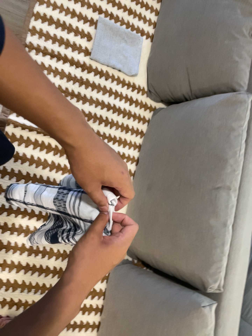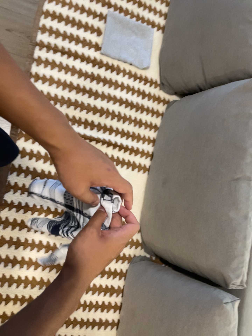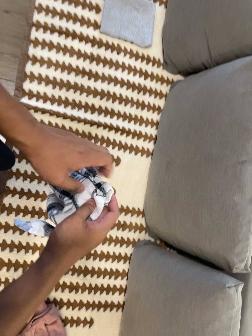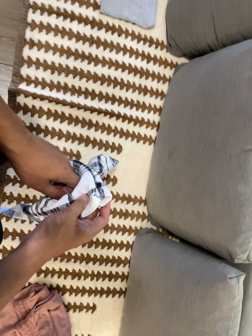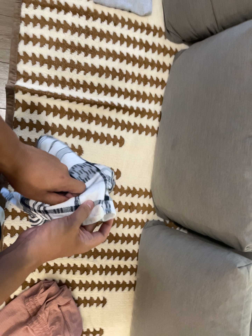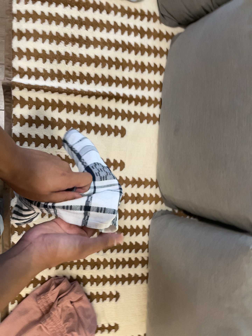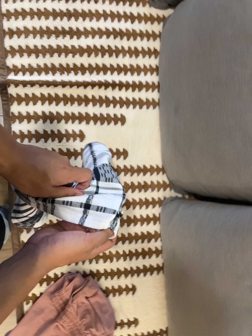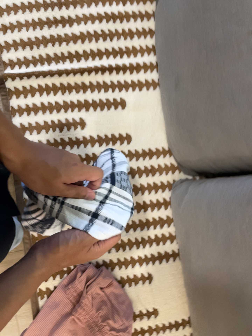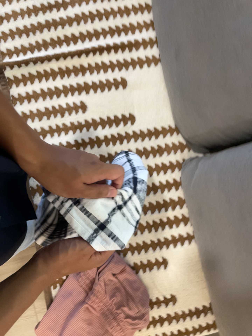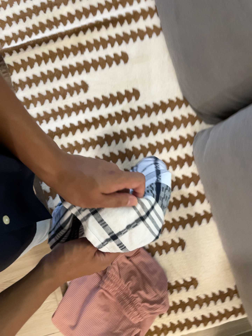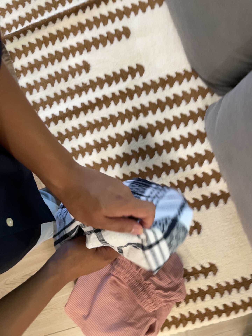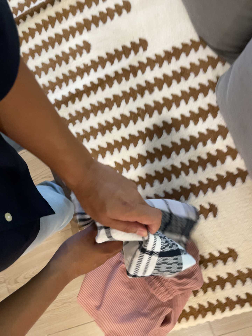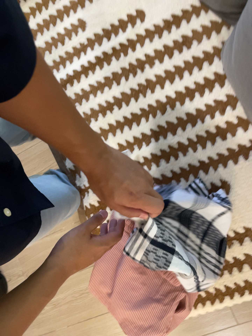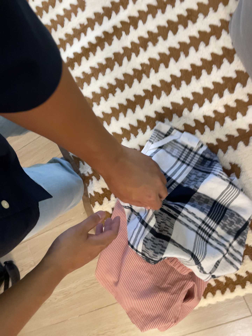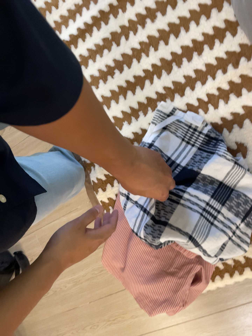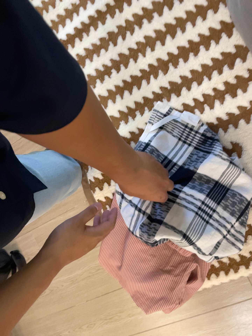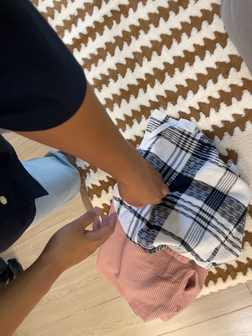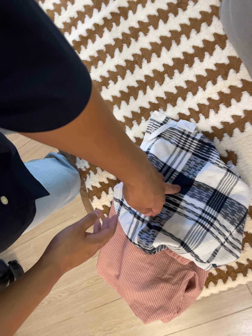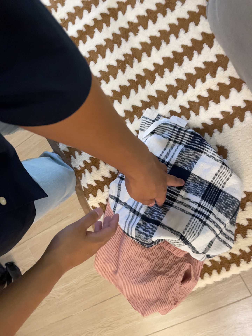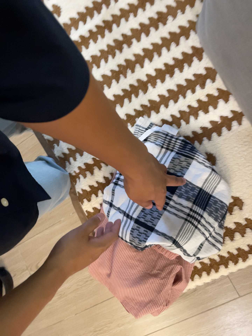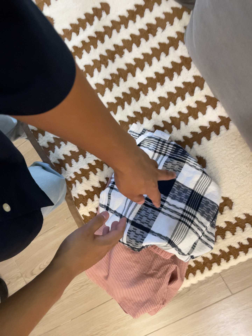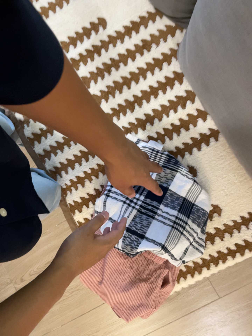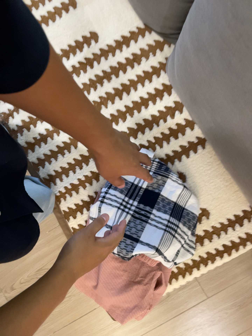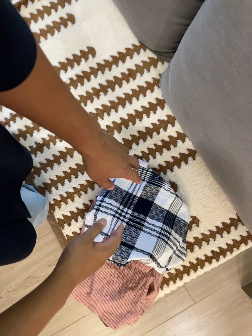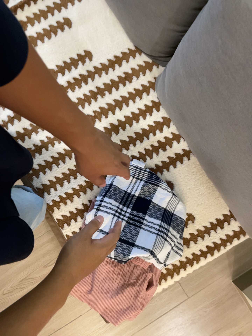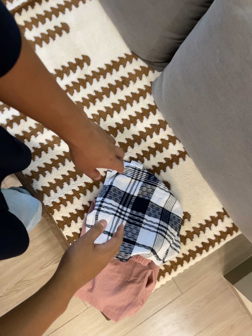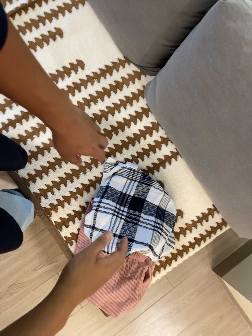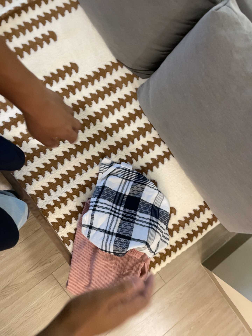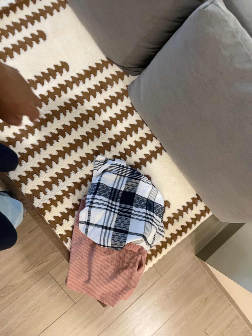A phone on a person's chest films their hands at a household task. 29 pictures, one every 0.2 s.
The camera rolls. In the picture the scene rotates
counterclockwise.
0.0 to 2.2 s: The camera pans to its left by about 35 degrees. It travels toward the bottom of its view, to its right and forward, about 60 cm, so close, fixed things drift upward. It rolls about its line of sight by about 35 degrees, and the scene rotates counterclockwise.
2.2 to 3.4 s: The camera travels to its right, forward and toward the bottom of its view, about 12 cm.
3.4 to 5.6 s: The camera pans to its right by about 30 degrees. It travels backward and to its left, about 36 cm. It rolls about its line of sight by about 10 degrees, and the scene rotates counterclockwise.
The film runs backward here.
